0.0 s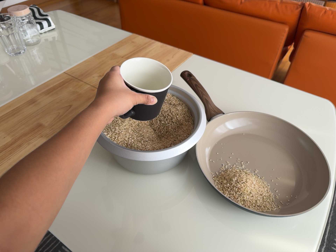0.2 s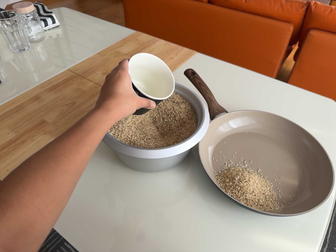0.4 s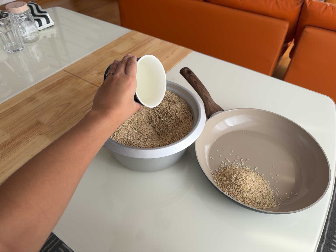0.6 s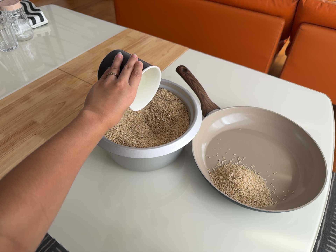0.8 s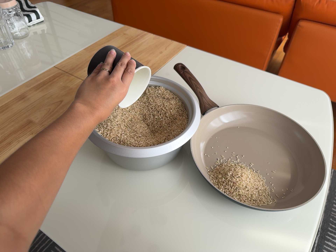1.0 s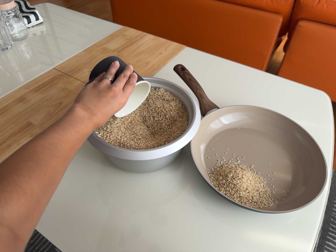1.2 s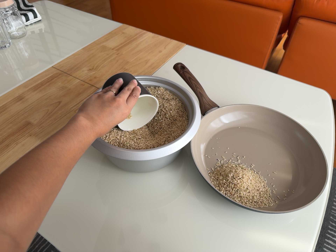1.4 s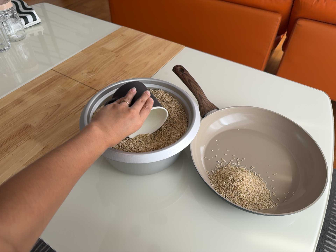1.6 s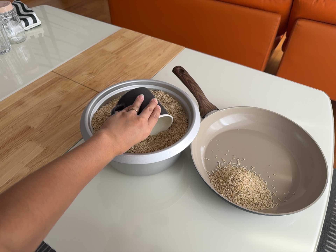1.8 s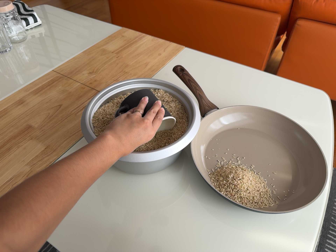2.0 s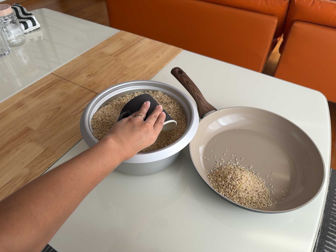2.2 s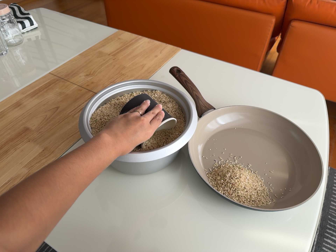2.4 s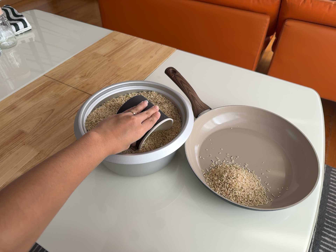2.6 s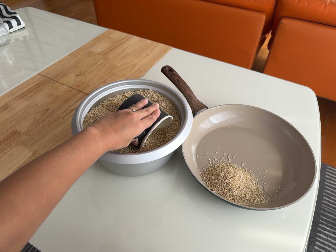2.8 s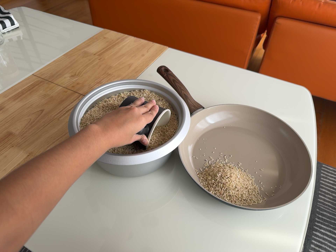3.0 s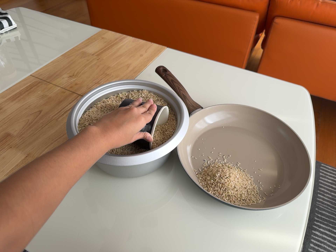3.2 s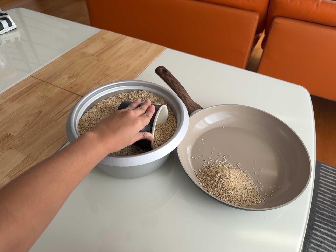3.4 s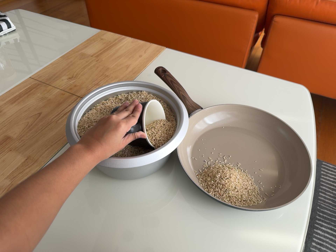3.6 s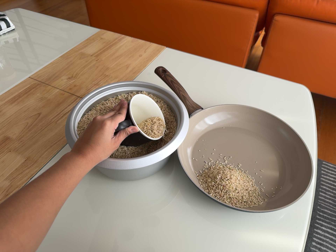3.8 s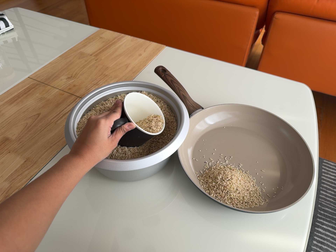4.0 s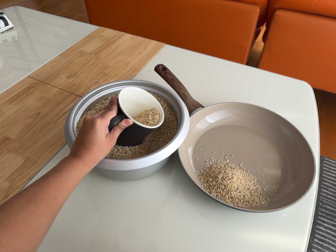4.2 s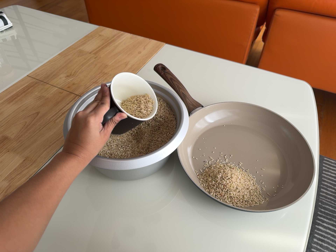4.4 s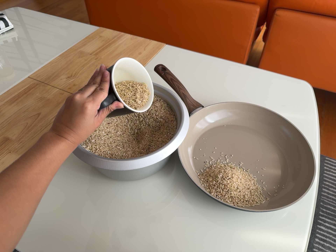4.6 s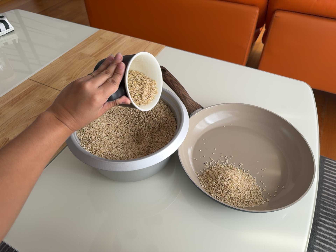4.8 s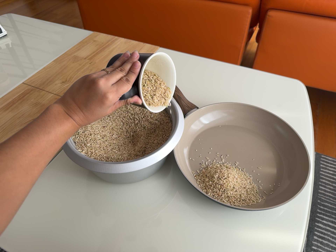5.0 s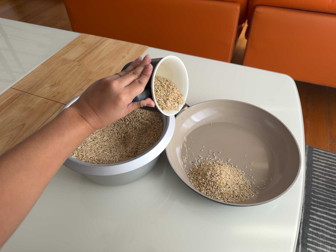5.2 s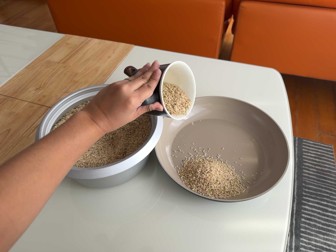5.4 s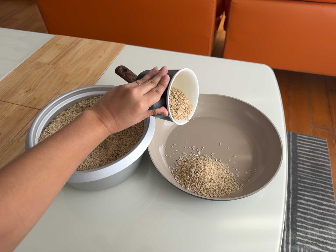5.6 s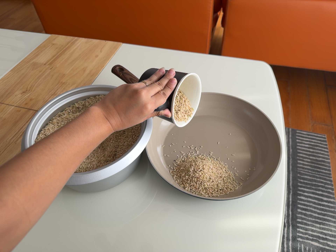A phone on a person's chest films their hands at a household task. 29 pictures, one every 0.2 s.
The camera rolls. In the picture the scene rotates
counterclockwise.
0.0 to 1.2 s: The camera shifts only a little, or ends up much as it began.
1.2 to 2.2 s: The camera keeps its place and its aim.
2.2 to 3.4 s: The camera shifts only a little, or ends up much as it began.
3.4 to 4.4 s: The camera keeps its place and its aim.
4.4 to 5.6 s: The camera rolls about its line of sight by about 10 degrees, and the scene rotates counterclockwise.
The film runs forward here.
